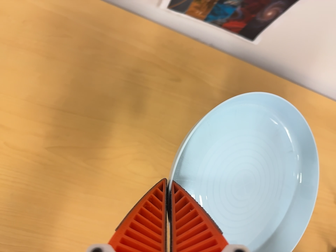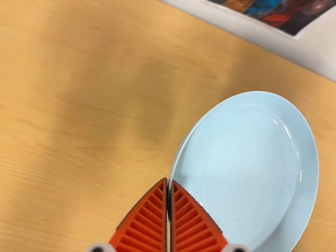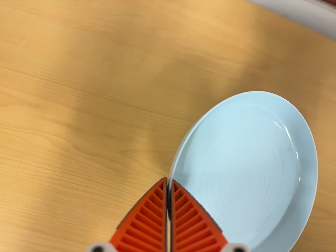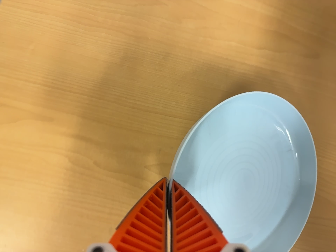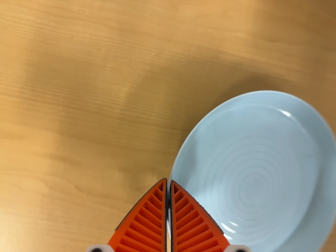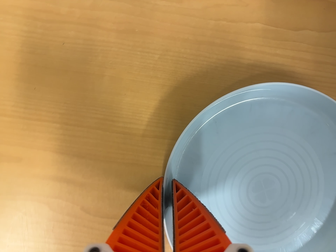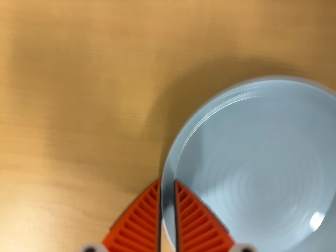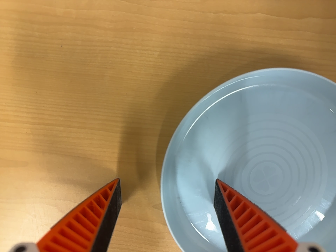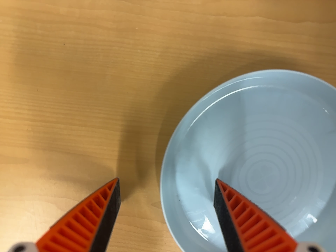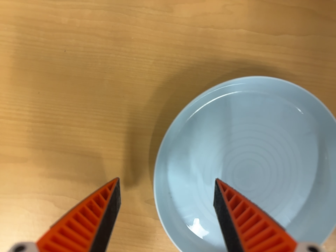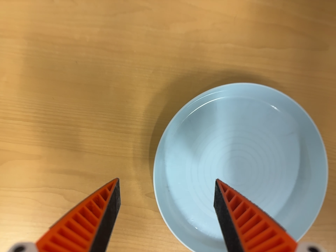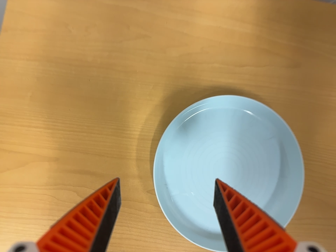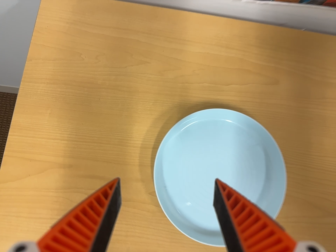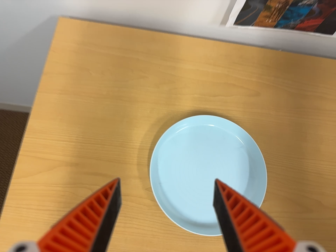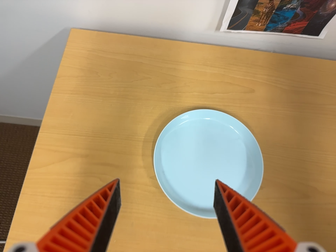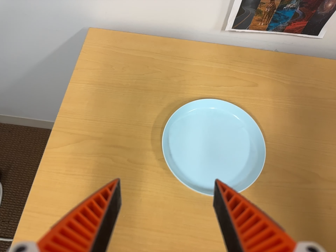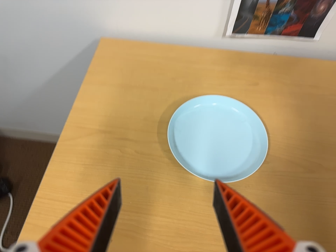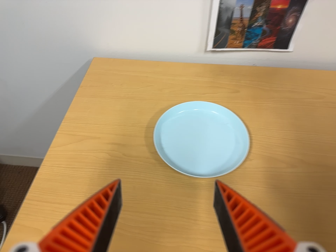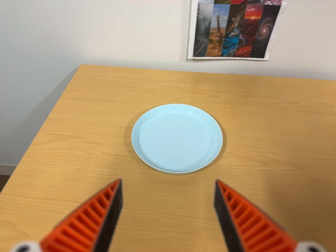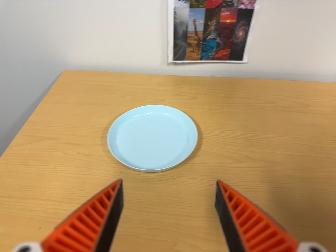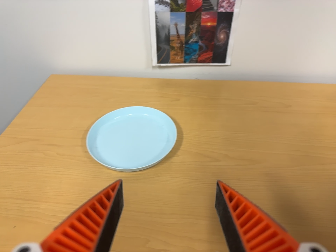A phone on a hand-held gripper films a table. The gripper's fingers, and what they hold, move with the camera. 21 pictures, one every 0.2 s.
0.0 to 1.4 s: The camera swings to its left by about 15 degrees, and the scene slides to the right. It travels forward, toward the top of its view and to its left, about 24 cm, so what stands in front looms larger. Its aim tips toward the bottom of its view by about 20 degrees.
1.4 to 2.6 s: The camera travels backward and toward the bottom of its view, about 22 cm, so what stands in front gets smaller. Its aim tips toward the top of its view by about 25 degrees.
2.6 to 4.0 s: The camera travels toward the bottom of its view, to its right and backward, about 38 cm. Its aim tips toward the top of its view by about 30 degrees.
The film runs backward here.
